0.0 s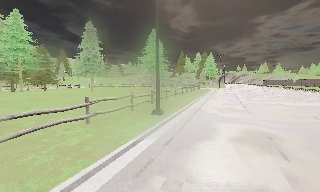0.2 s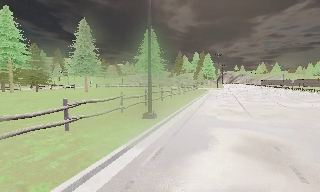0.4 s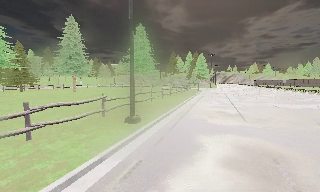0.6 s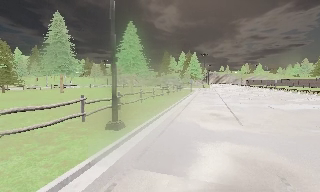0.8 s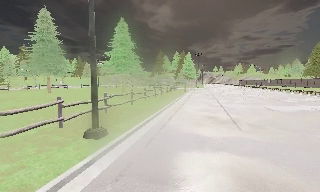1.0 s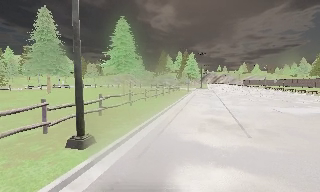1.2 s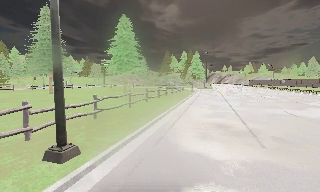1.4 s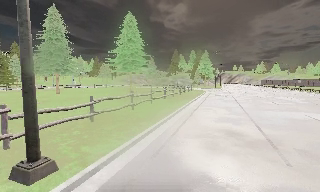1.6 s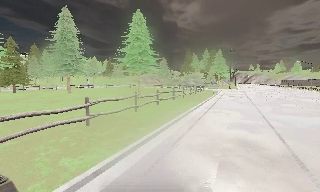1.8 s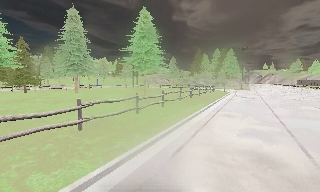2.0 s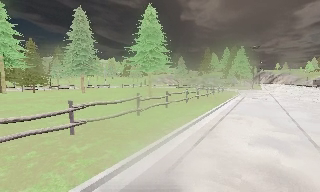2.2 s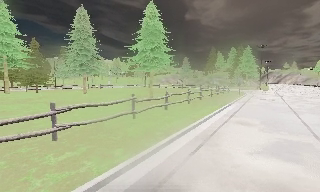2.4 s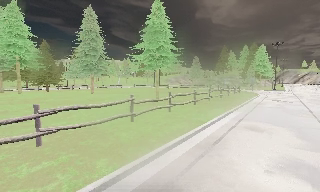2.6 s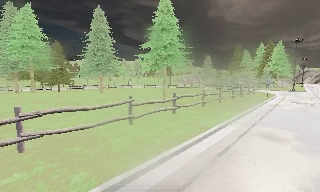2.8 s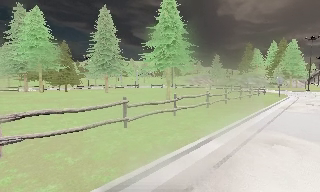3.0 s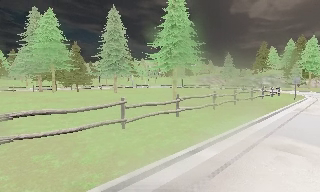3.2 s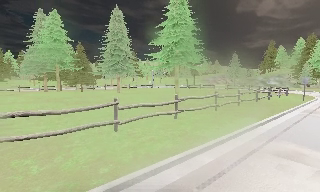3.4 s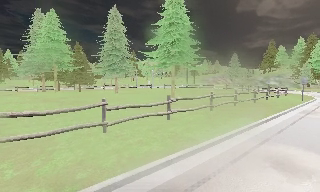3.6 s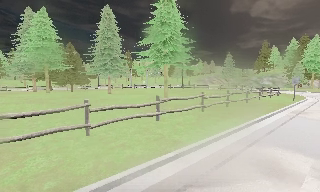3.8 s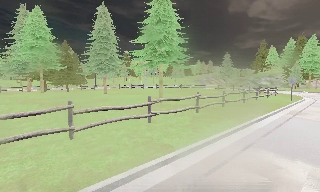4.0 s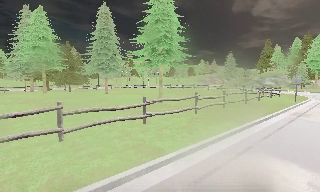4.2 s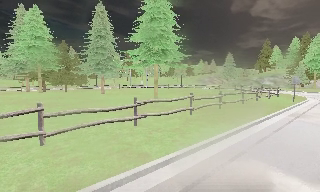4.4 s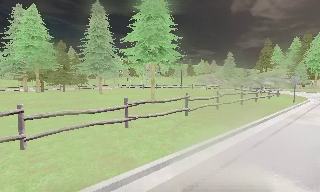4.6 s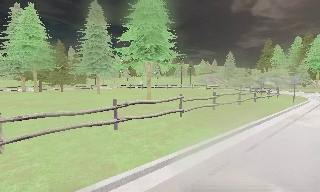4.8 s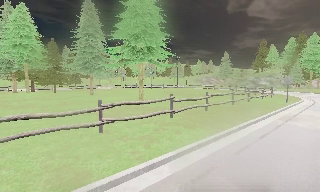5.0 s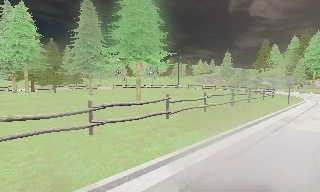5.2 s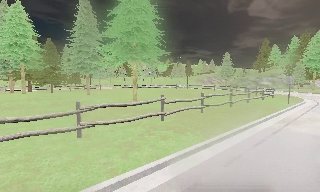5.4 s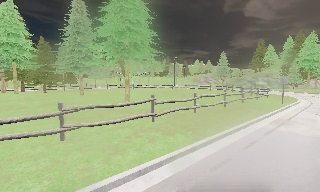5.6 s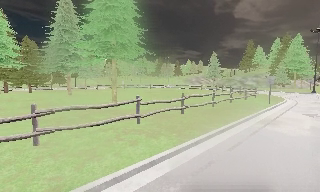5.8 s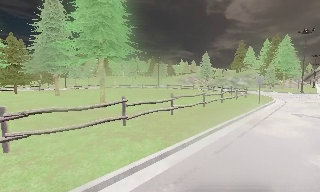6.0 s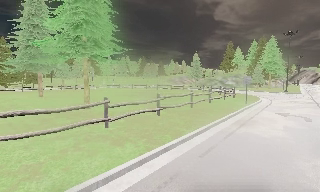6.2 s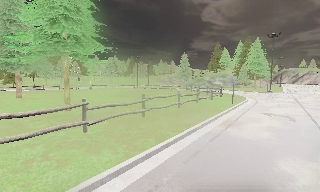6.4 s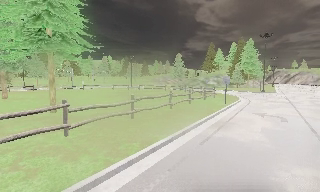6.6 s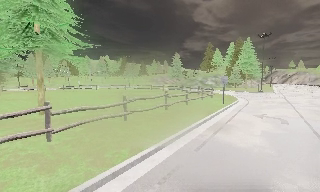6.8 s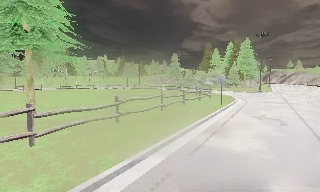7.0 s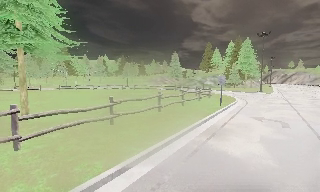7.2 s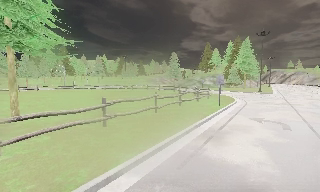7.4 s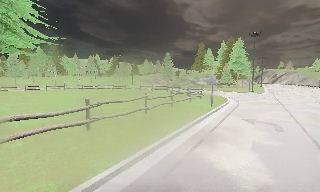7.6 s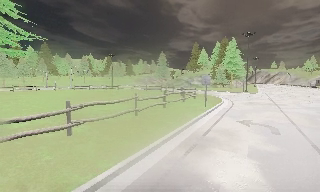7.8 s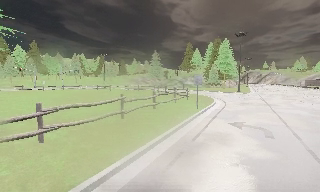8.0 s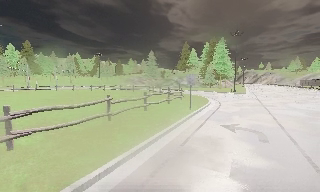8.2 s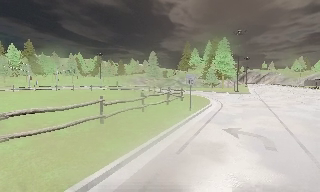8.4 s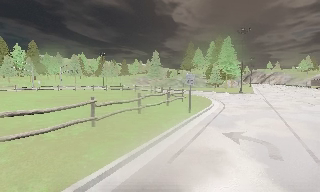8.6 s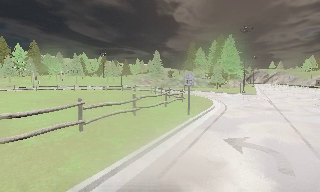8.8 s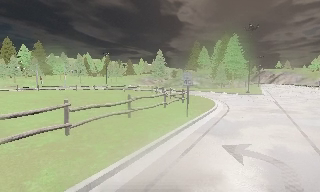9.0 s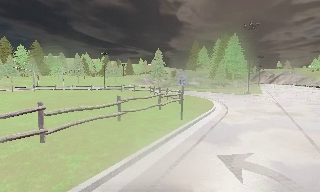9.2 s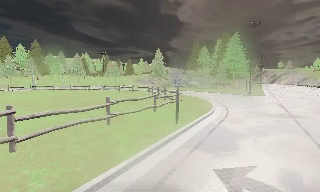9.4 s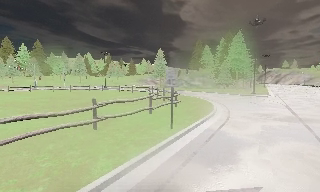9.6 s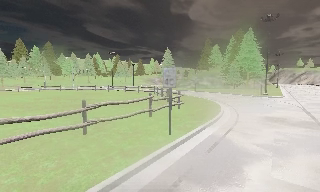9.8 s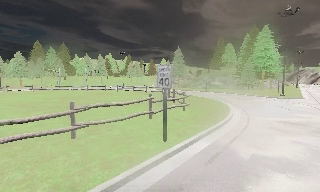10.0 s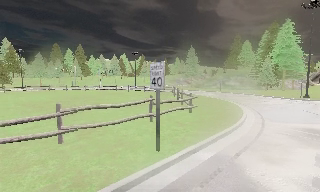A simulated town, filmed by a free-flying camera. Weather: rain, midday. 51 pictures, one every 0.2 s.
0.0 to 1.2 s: The camera travels forward, about 6 m, so what stands in front looms larger.
1.2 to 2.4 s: The camera pans to its left, which is counterclockwise from overhead, by about 20 degrees. It travels forward and to its right, about 6 m, so what stands in front looms larger.
2.4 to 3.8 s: The camera pans to its left, which is counterclockwise from overhead, by about 10 degrees. It travels to its right and forward, about 4 m. It loses speed.
3.8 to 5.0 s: The camera travels to its right and forward, about 3 m, so close, fixed things drift to the left.
5.0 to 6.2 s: The scene slides to the left, as the camera pans about 15 degrees to its right. It travels forward and to its right, about 2.5 m, so what stands in front looms larger.
6.2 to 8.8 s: The camera travels forward and to its right, about 7 m, so what stands in front looms larger.
8.8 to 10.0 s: The camera pans to its left, which is counterclockwise from overhead, by about 15 degrees. It travels forward and to its right, about 5 m, so what stands in front looms larger.
The film runs forward here.
